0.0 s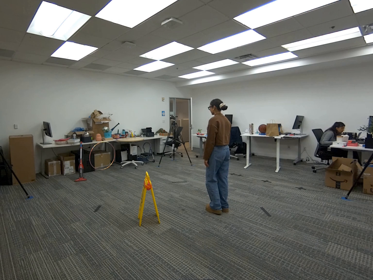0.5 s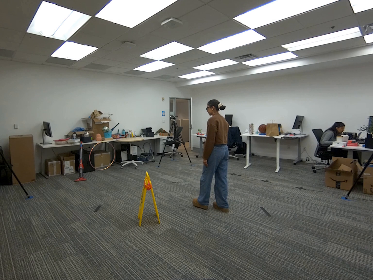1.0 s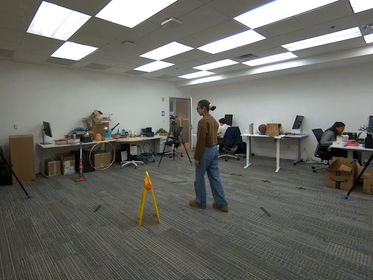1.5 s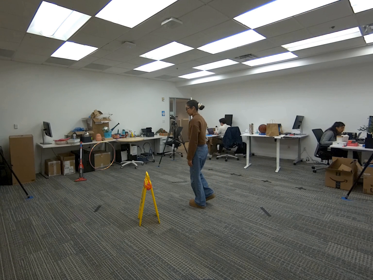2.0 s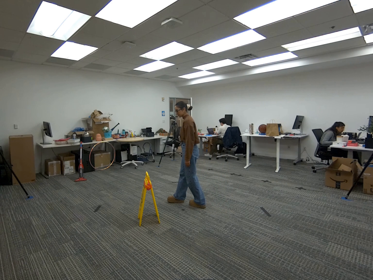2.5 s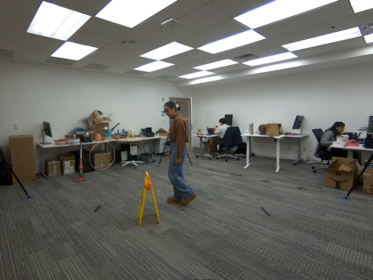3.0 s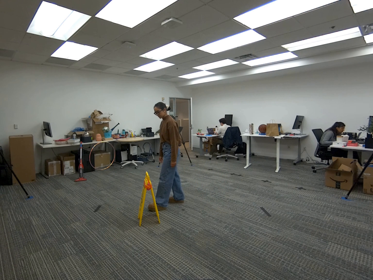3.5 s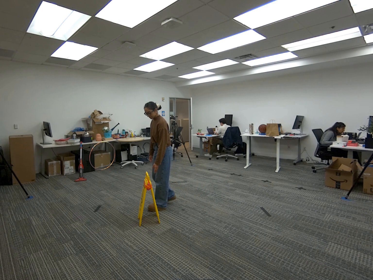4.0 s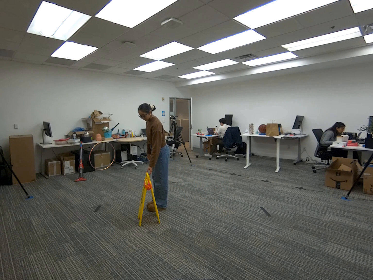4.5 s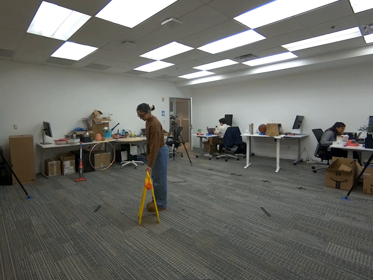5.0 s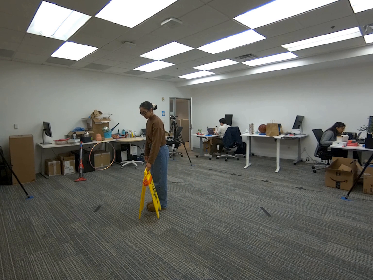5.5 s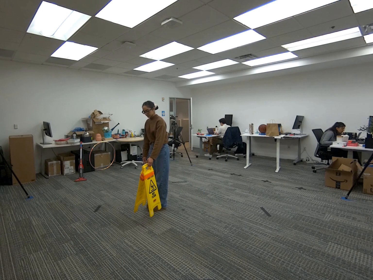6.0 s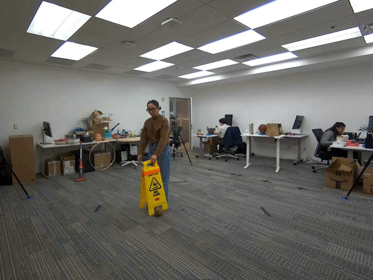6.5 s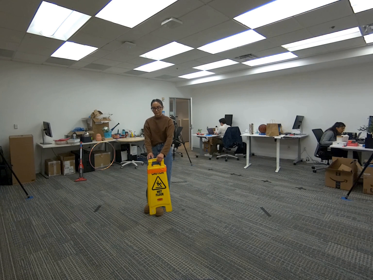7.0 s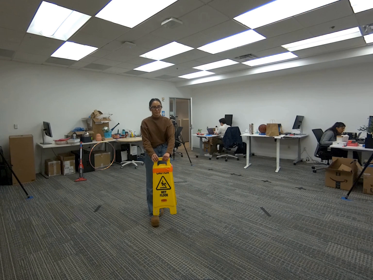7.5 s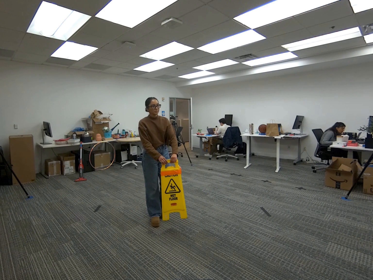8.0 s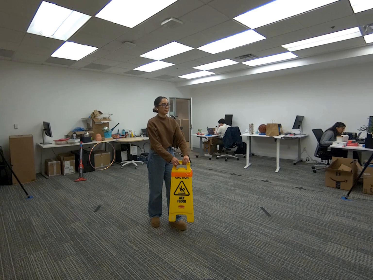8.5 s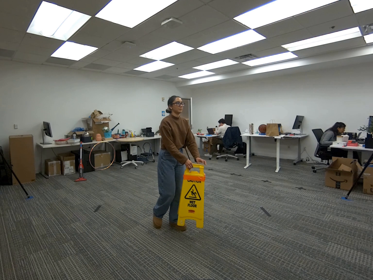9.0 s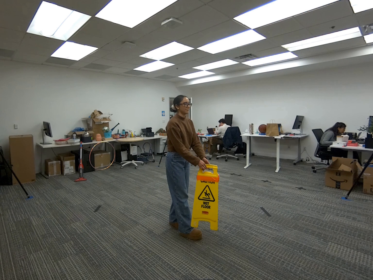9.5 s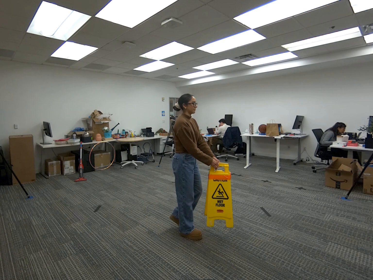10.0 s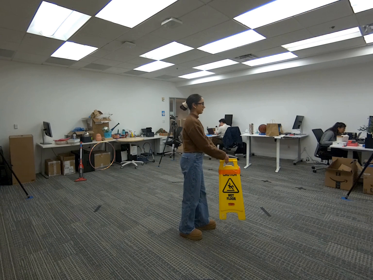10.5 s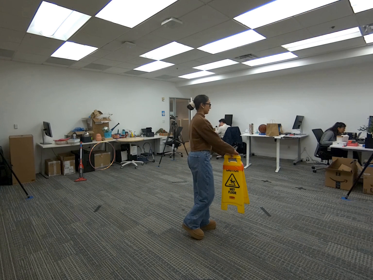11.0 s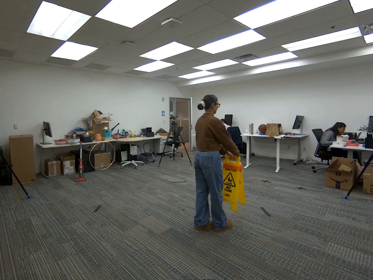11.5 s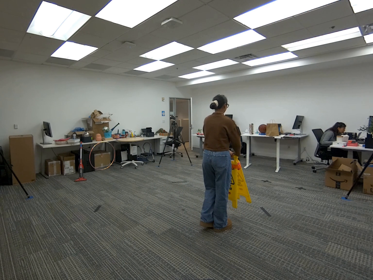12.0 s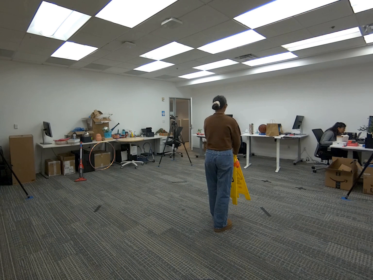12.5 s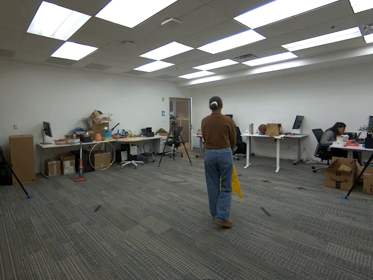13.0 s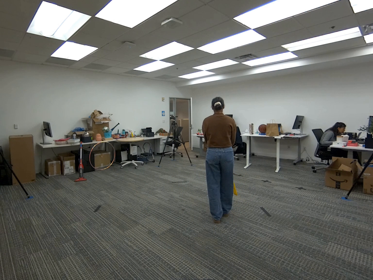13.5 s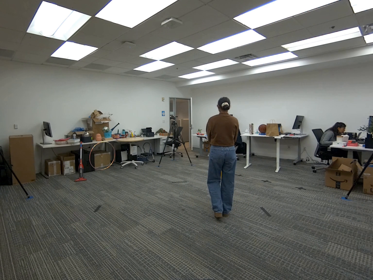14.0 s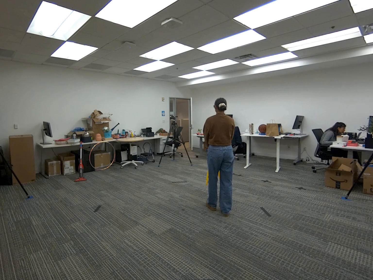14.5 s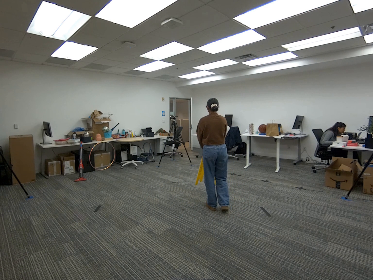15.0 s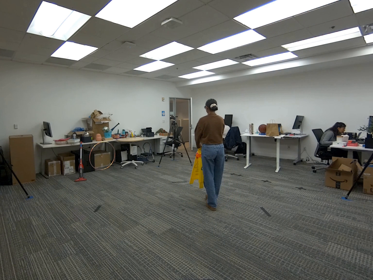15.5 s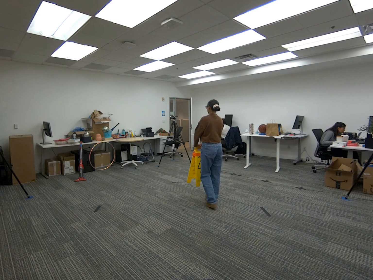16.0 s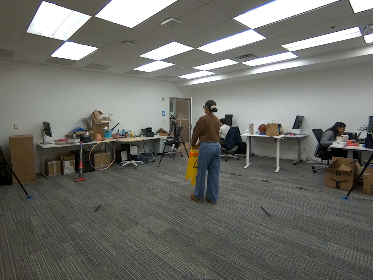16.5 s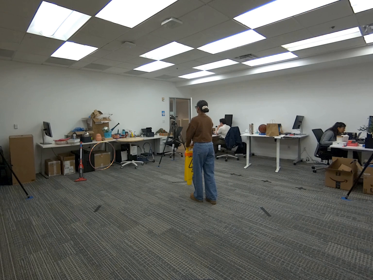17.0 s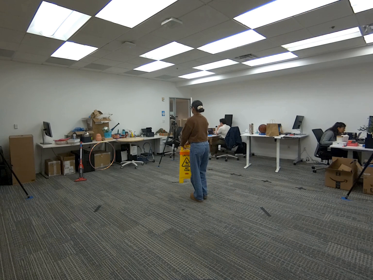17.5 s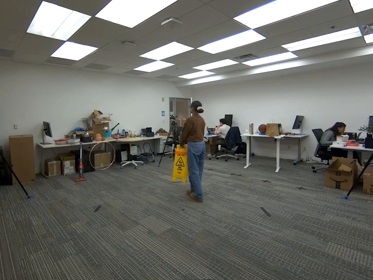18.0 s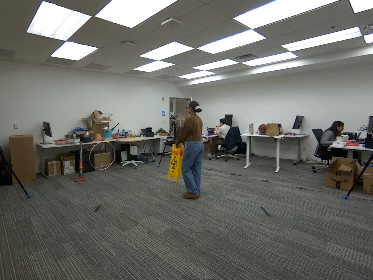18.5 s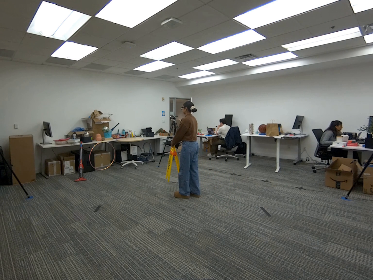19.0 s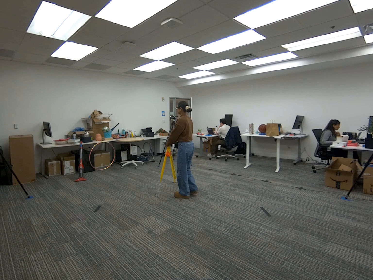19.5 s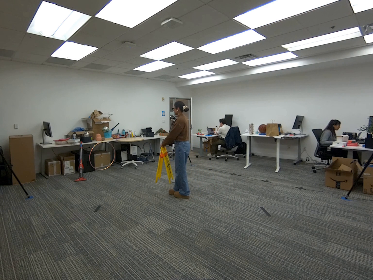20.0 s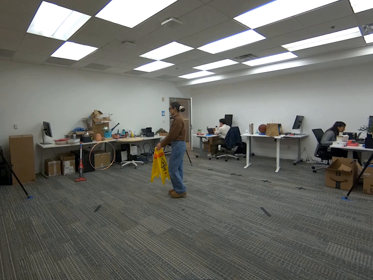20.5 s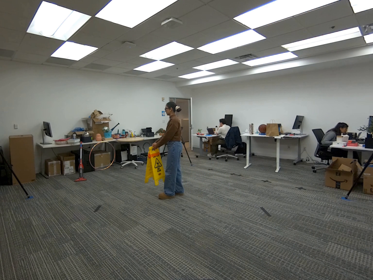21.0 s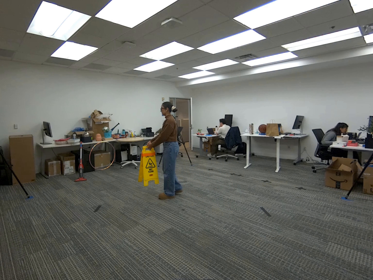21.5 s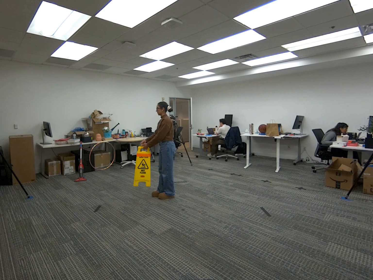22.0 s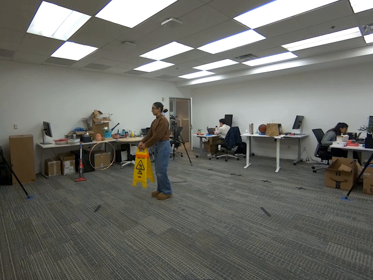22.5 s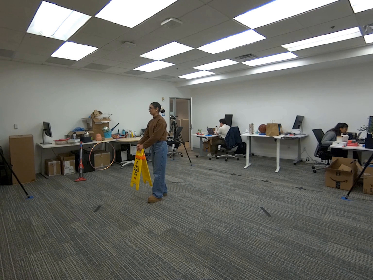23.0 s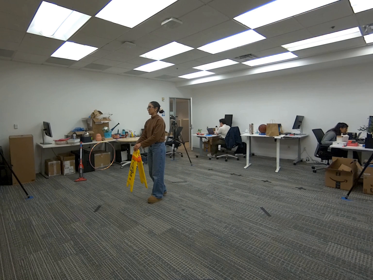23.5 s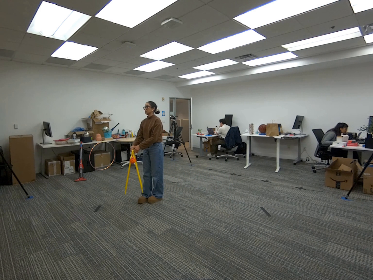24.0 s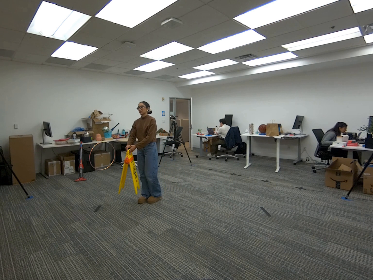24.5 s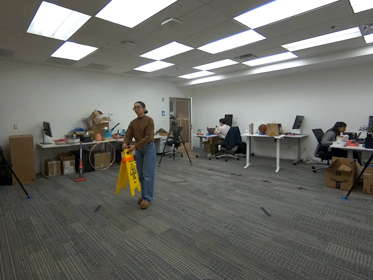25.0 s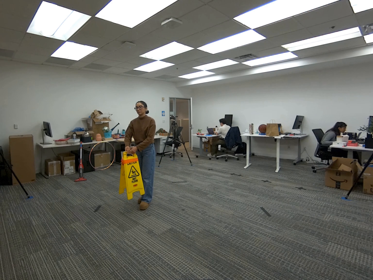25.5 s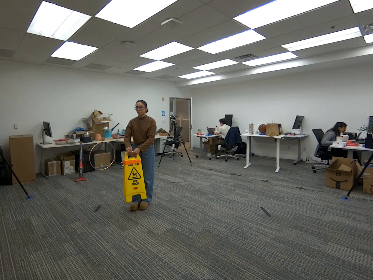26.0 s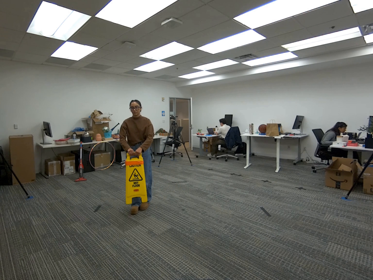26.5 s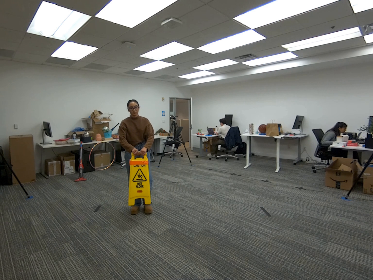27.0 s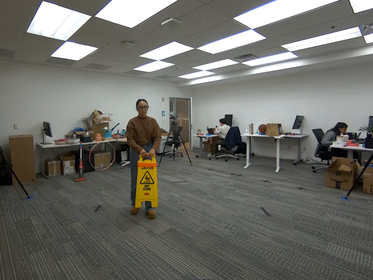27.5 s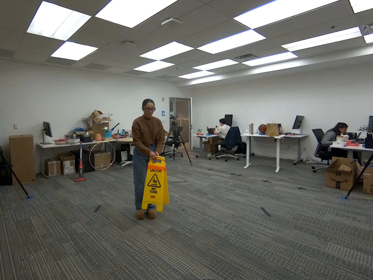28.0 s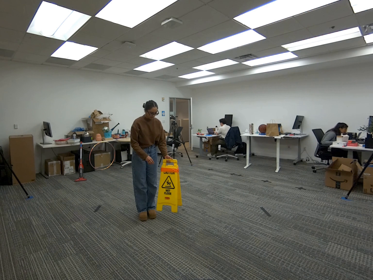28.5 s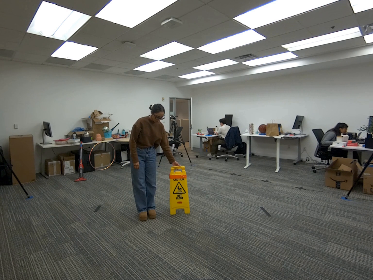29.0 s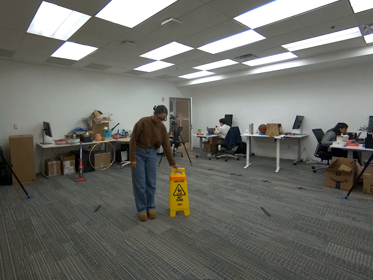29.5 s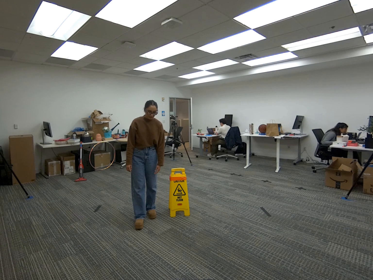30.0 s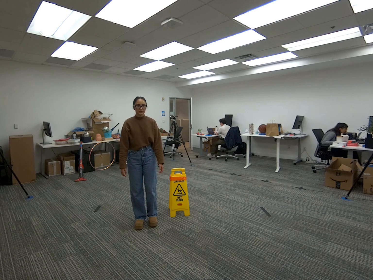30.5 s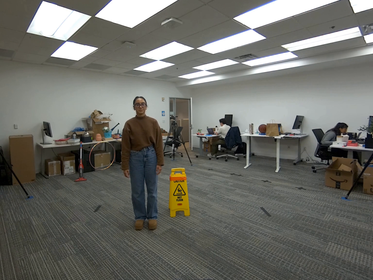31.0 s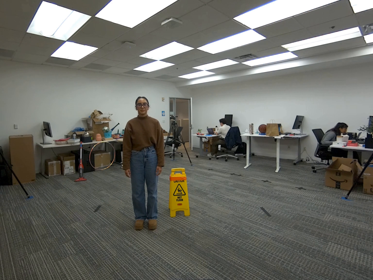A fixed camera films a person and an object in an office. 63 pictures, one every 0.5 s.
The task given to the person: Walk to the wet floor sign and pick it up with both hands. While holding the sign, rotate it in midair as you walk in a circle so it is visible from all angles. When finished, place the sign back on the ground.
